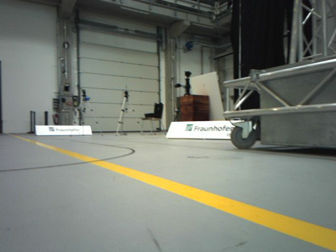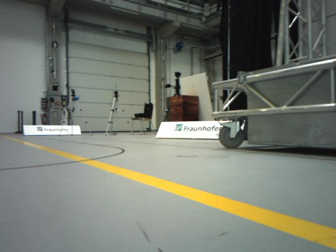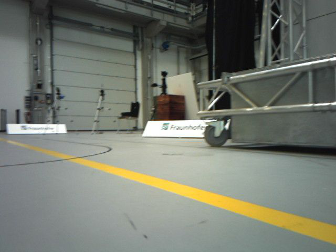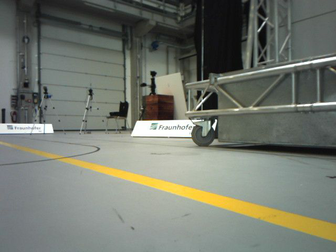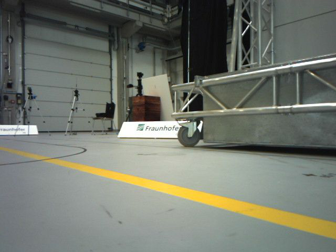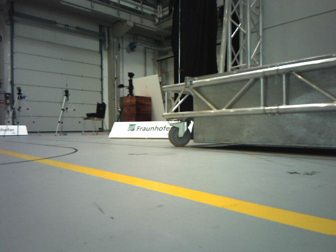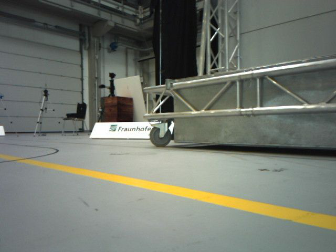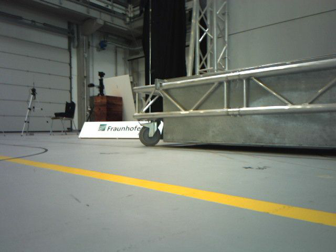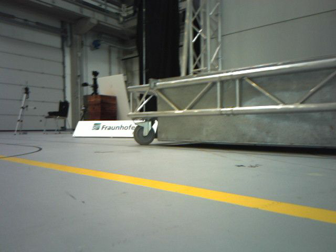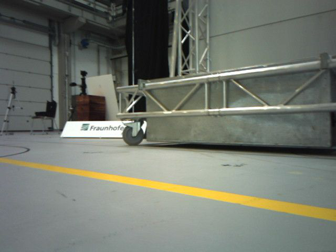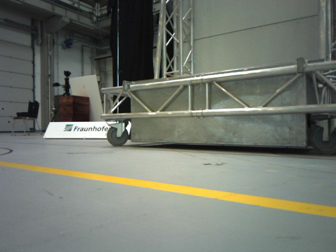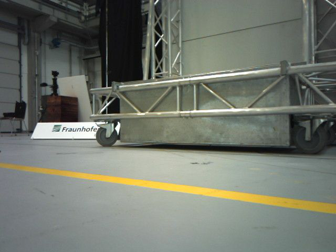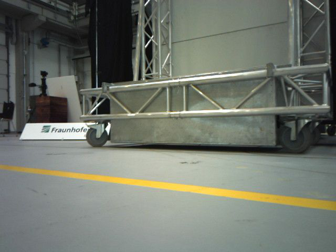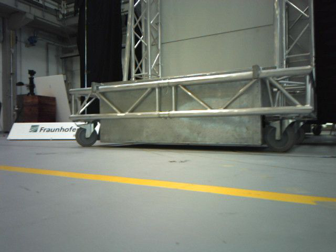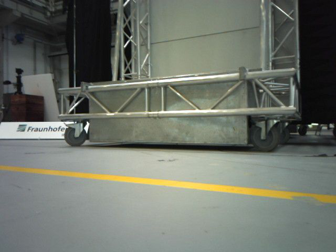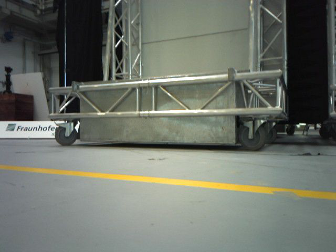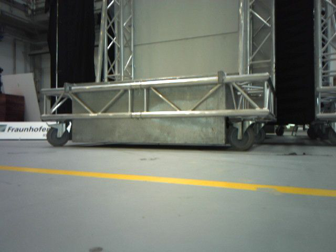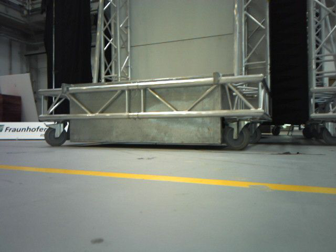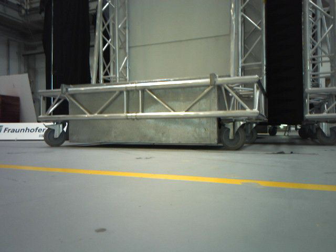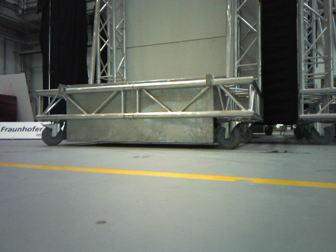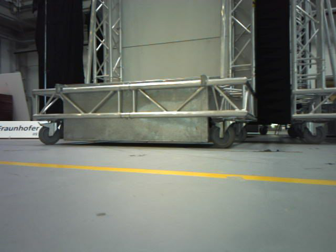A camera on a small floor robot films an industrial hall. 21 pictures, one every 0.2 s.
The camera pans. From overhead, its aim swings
clockwise.
The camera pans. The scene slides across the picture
to the left.
0.0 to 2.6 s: The scene slides to the left, as the camera pans about 30 degrees to its right. It travels backward, about 0.5 m, so what stands in front gets smaller.
2.6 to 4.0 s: The camera travels backward, about 0.3 m, so what stands in front gets smaller.
The film runs backward here.
